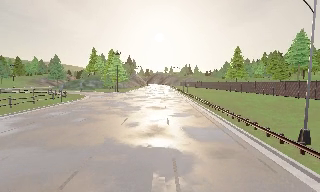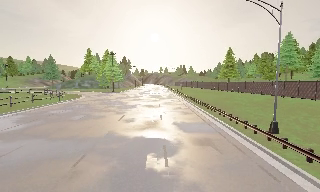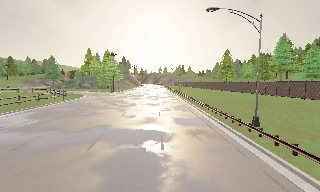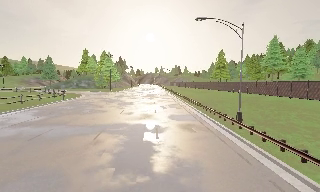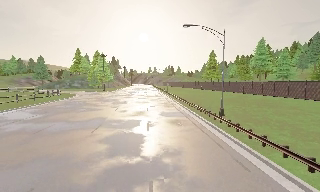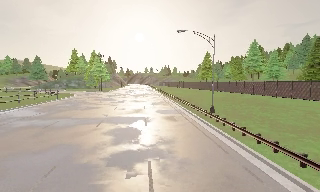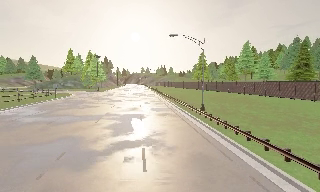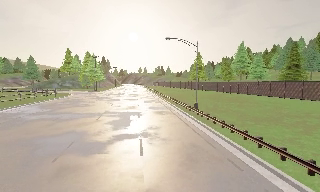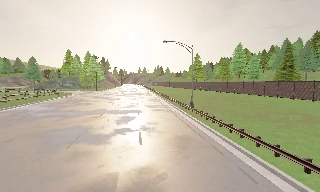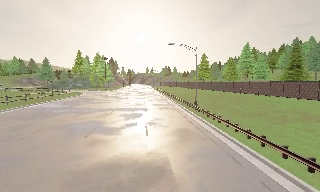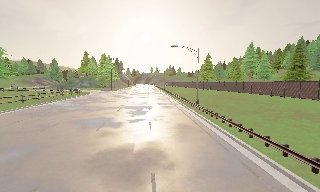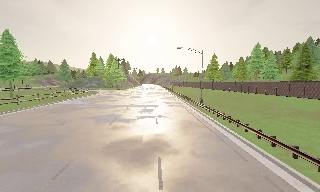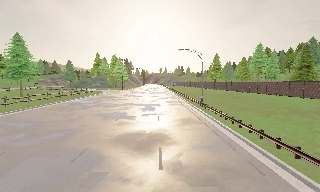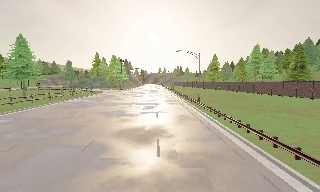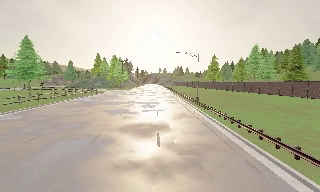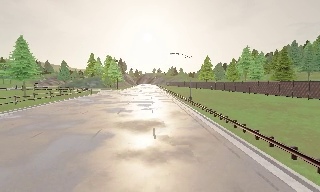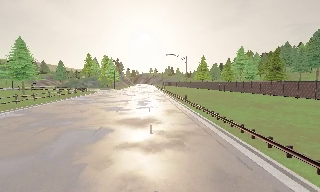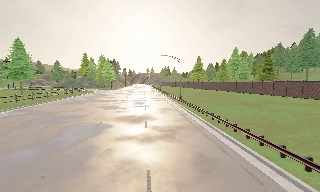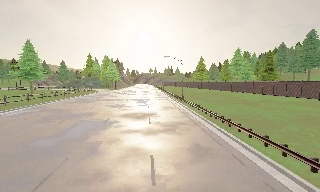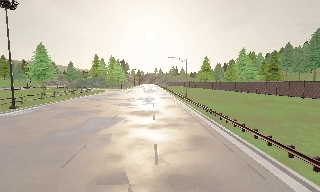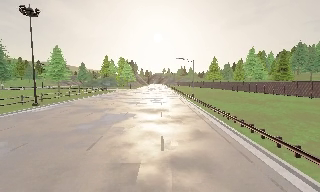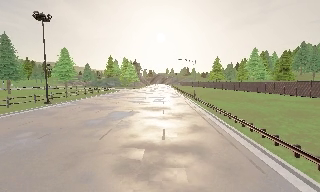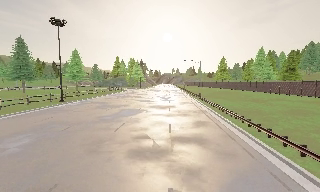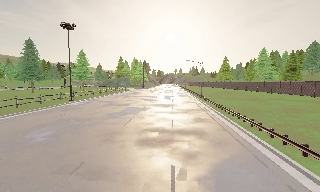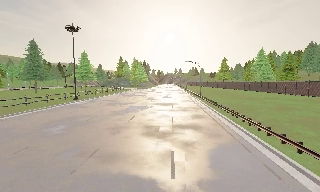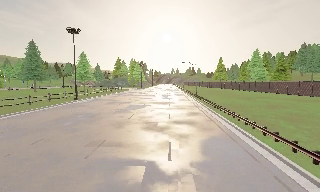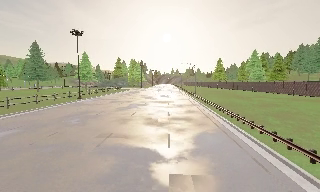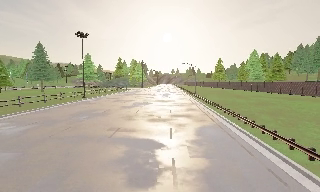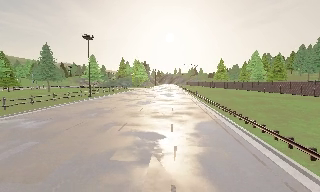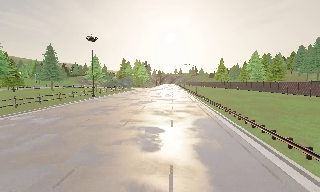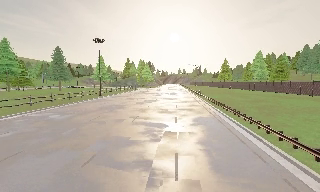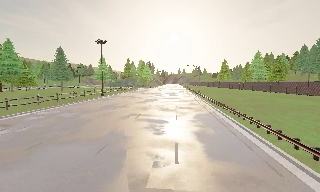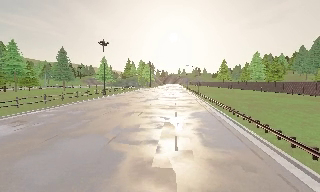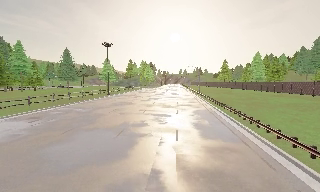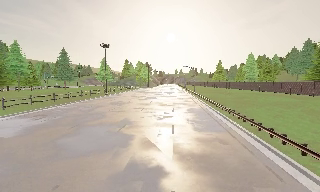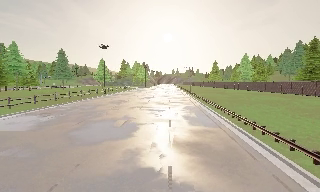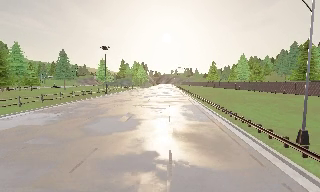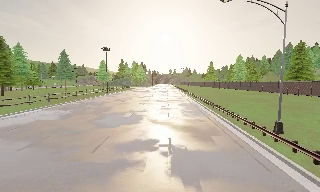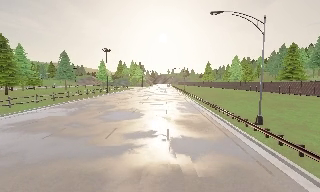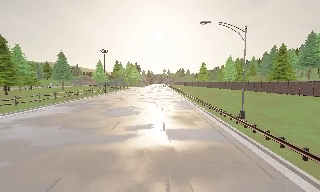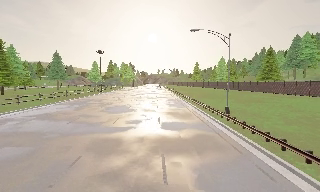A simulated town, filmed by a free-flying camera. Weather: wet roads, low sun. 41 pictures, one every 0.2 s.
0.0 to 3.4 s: The camera travels backward, about 20 m, so what stands in front gets smaller.
3.4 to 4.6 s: The scene slides to the right, as the camera pans about 10 degrees to its left. It travels backward, about 8 m, so what stands in front gets smaller.
4.6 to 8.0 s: The camera travels backward, about 25 m, so what stands in front gets smaller.
The film runs backward here.
